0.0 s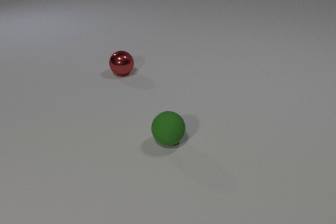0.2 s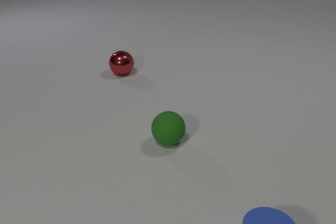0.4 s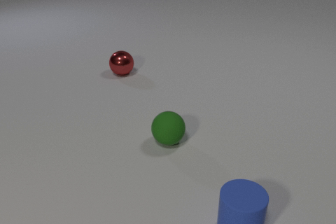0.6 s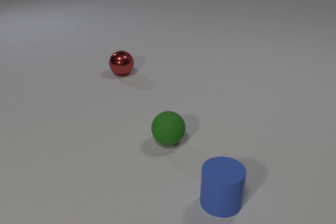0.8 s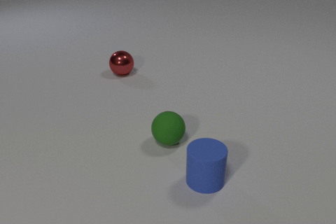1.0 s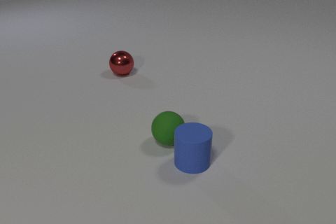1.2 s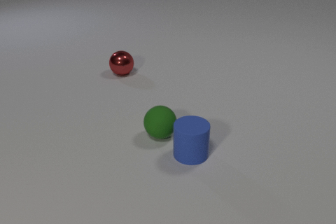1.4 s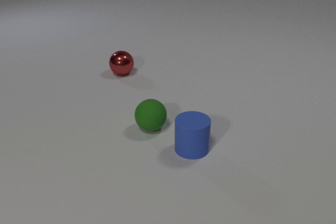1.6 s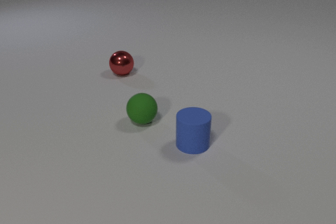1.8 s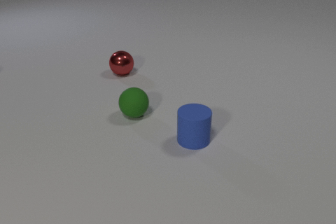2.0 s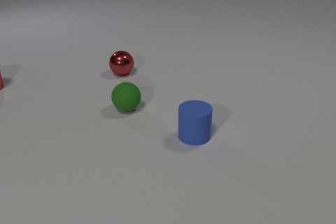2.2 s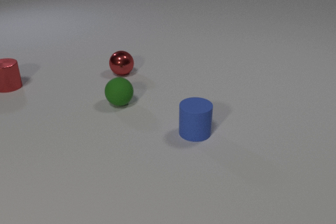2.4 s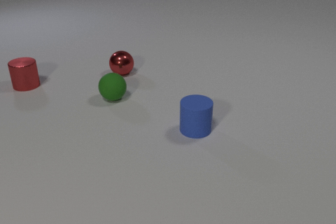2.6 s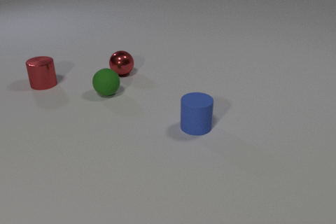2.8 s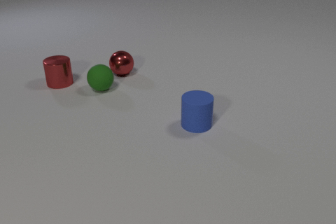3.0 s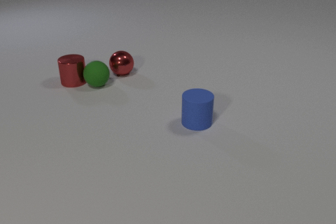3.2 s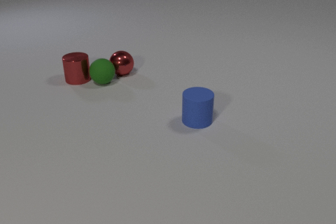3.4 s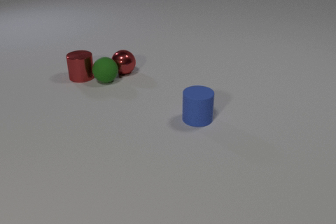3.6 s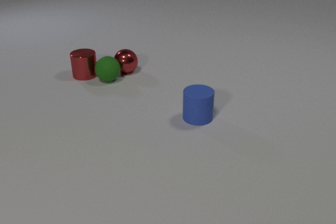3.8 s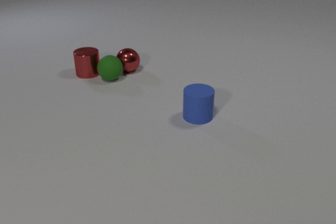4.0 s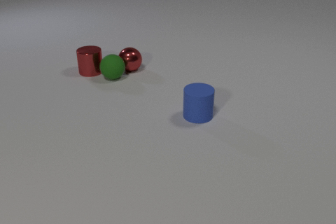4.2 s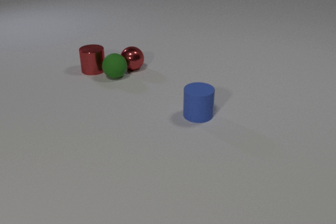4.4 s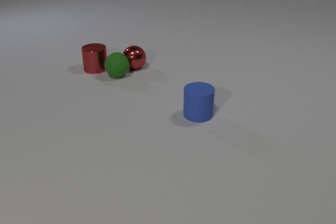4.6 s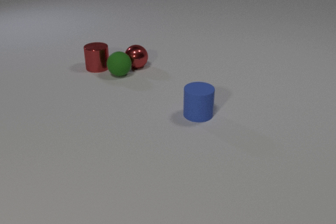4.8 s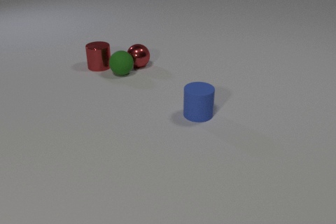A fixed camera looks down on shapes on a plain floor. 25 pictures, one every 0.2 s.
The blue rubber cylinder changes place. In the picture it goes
away from the camera.
The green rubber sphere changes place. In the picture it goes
away from the camera.
0.0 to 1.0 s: The blue rubber cylinder comes in at the bottom edge, slides away from the camera and to the left.
1.0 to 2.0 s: The blue rubber cylinder slides away from the camera. The green rubber sphere rolls away from the camera and to the left. The blue rubber cylinder and the green rubber sphere collide.
2.0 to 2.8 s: The blue rubber cylinder slides away from the camera. The green rubber sphere rolls away from the camera and to the left. The red metal cylinder slides to the right.
2.8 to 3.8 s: The blue rubber cylinder slides away from the camera. The green rubber sphere rolls away from the camera and to the right. The red metal cylinder slides to the right and away from the camera. The red metal sphere rolls away from the camera and to the right. The green rubber sphere and the red metal cylinder collide. The green rubber sphere and the red metal sphere collide.
3.8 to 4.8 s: The green rubber sphere rolls away from the camera and to the right. The red metal cylinder slides away from the camera and to the right. The red metal sphere rolls away from the camera and to the right.
What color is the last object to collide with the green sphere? red.
How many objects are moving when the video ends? 3.
How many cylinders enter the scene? 2.
